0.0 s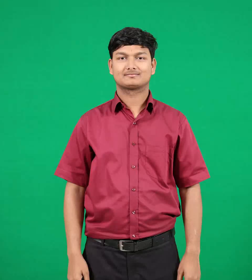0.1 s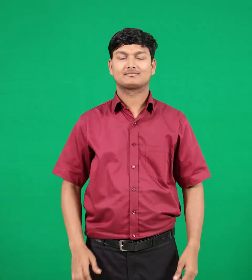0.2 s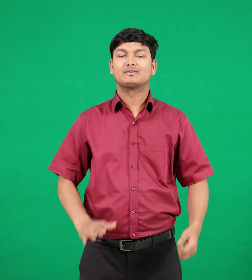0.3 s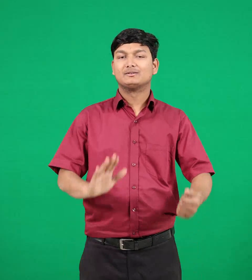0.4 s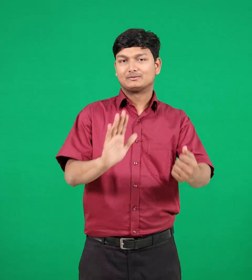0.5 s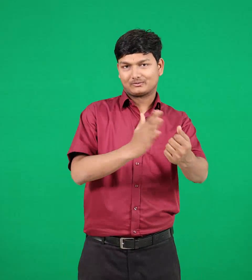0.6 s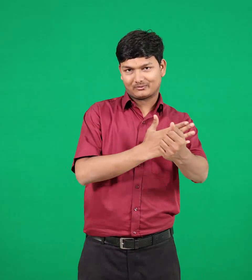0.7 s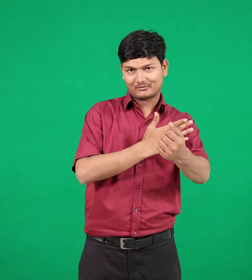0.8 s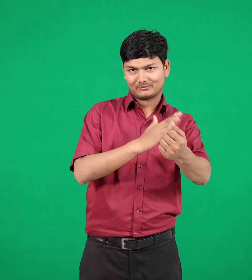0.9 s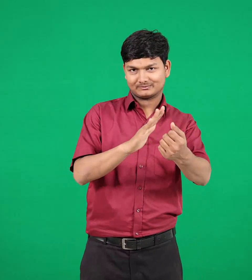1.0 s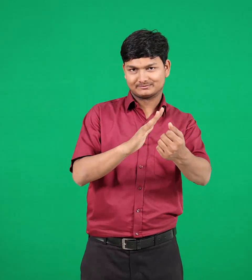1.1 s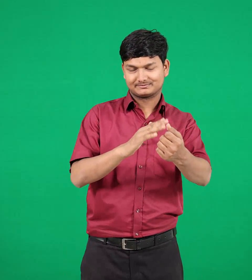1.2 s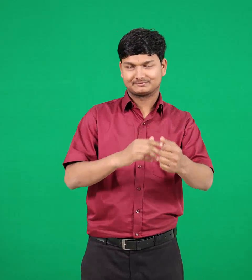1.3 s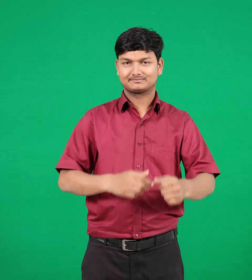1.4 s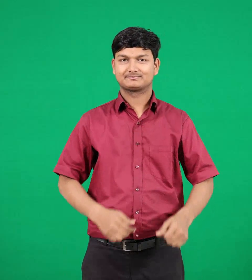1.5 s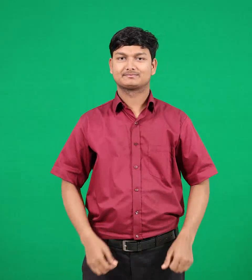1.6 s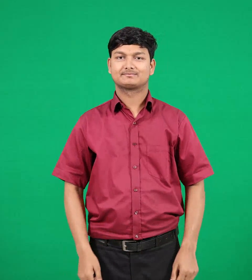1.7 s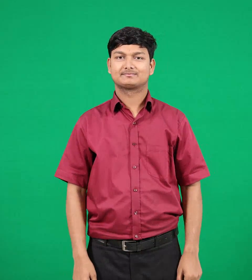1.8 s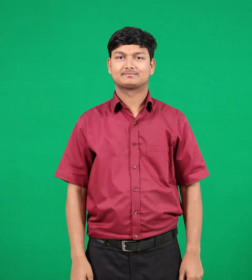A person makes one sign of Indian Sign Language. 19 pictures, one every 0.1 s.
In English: song & music
